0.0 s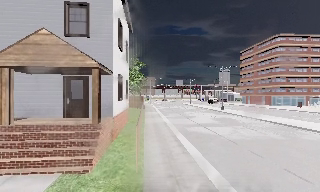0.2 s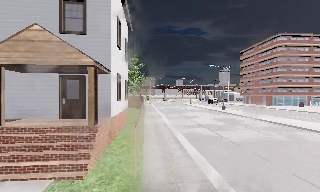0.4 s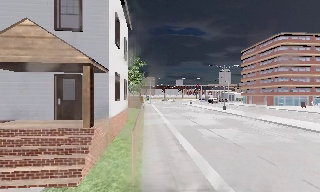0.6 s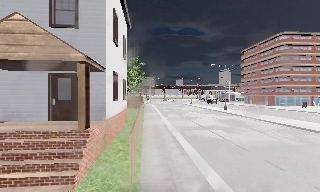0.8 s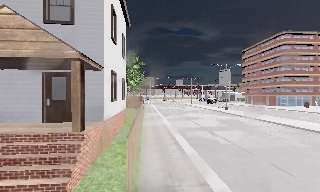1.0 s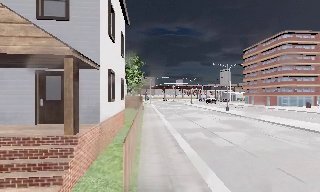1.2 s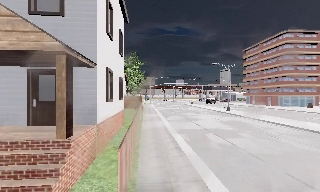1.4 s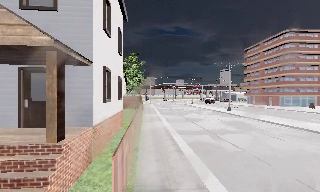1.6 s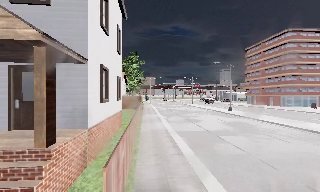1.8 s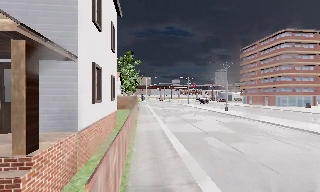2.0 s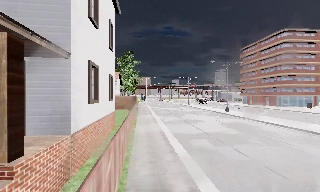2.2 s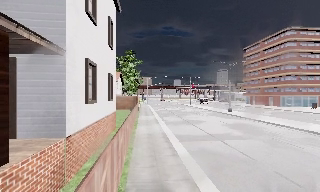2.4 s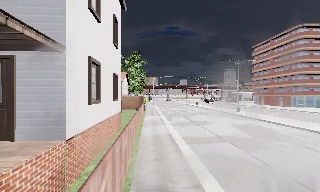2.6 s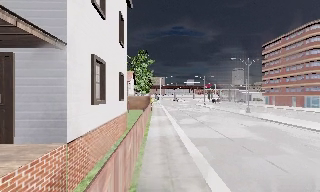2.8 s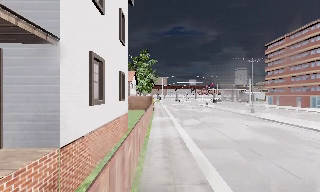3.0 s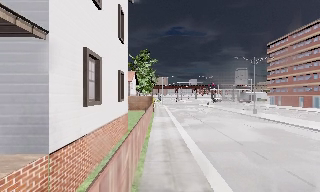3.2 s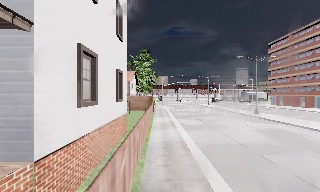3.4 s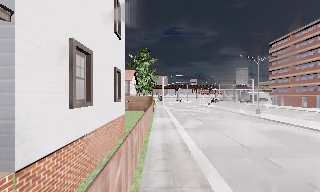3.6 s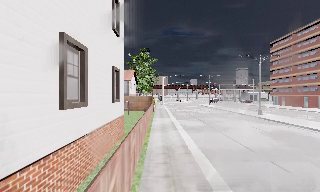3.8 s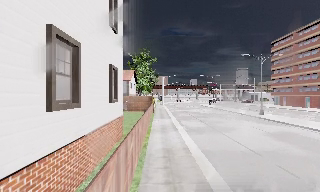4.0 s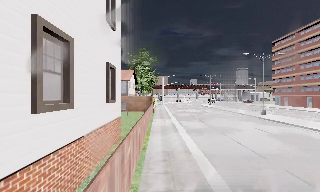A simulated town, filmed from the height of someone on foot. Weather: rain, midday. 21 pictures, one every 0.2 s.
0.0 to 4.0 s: The camera travels forward, about 8 m, so what stands in front looms larger.
The film runs forward here.
